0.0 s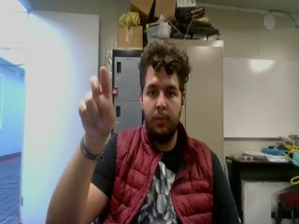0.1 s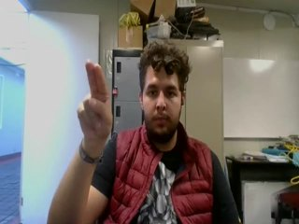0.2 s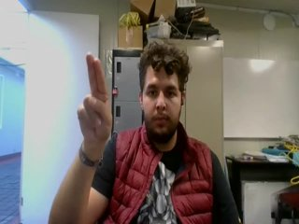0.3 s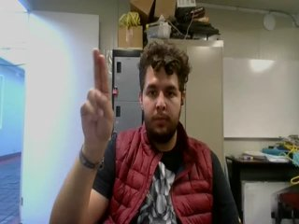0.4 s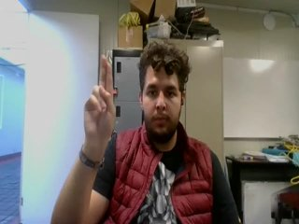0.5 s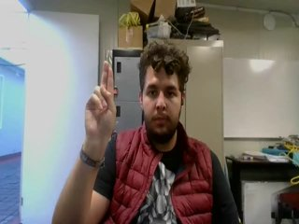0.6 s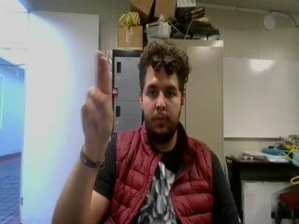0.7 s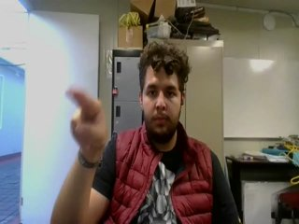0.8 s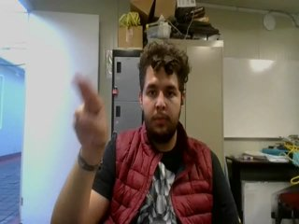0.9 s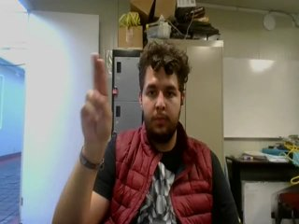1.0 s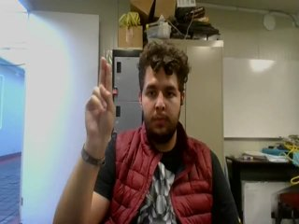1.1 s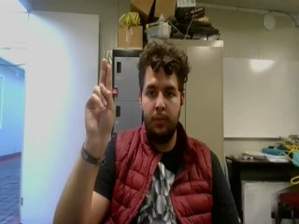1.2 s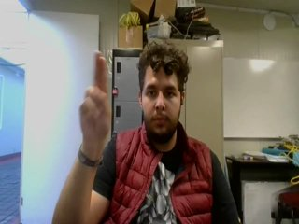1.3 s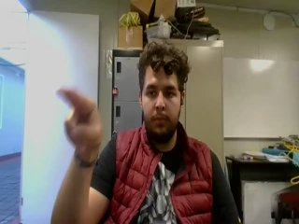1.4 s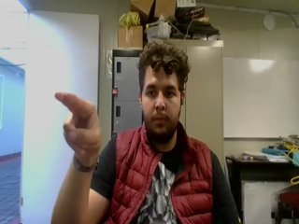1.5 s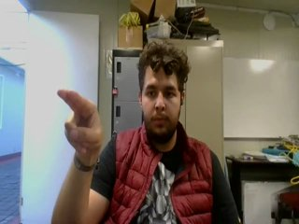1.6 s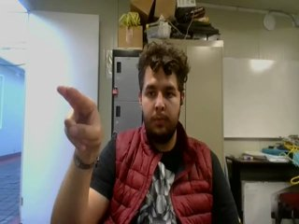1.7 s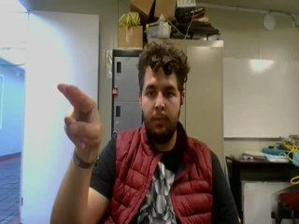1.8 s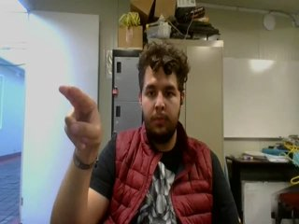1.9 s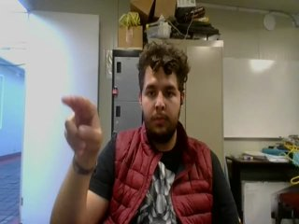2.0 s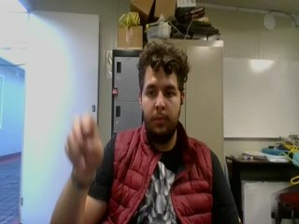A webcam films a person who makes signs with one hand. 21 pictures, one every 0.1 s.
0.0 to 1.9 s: Double click with two fingers.
